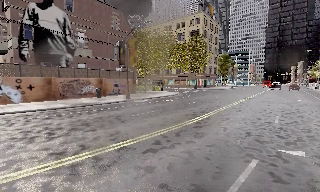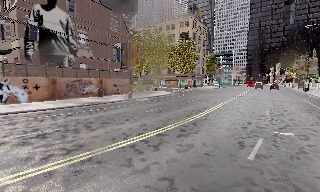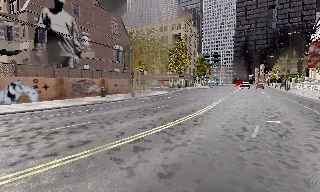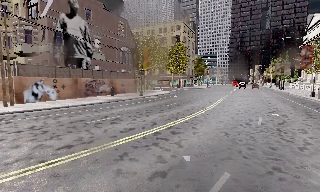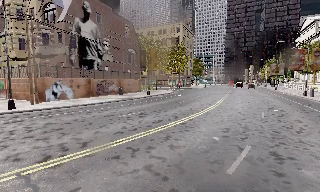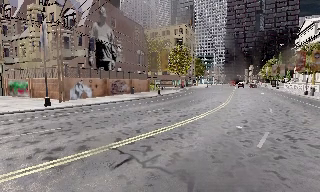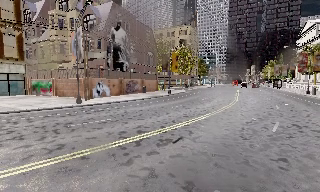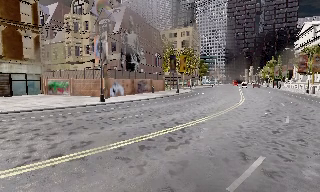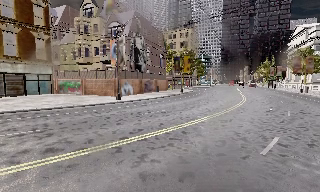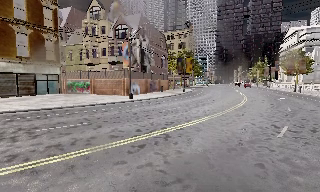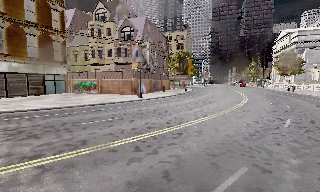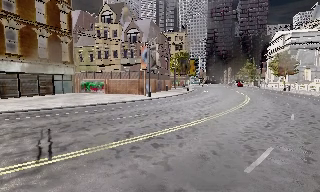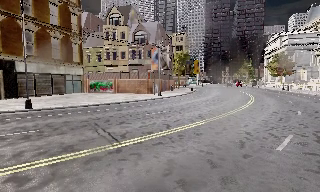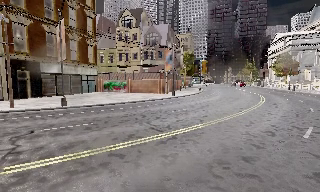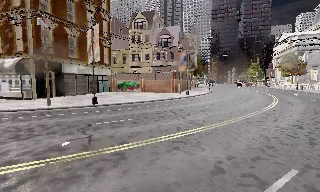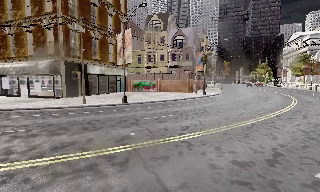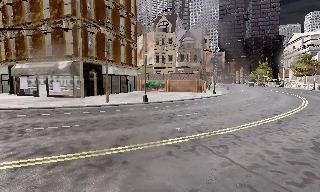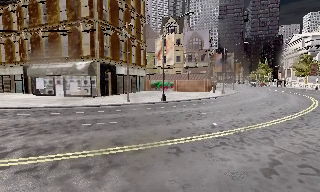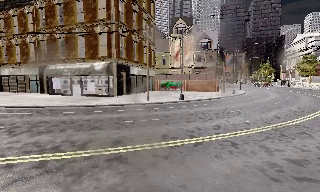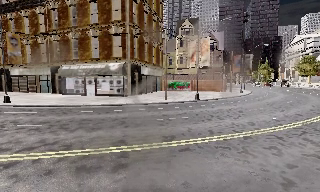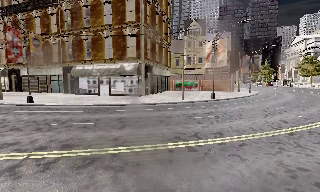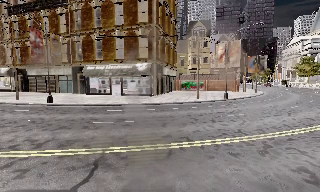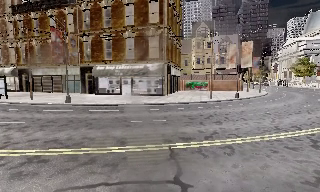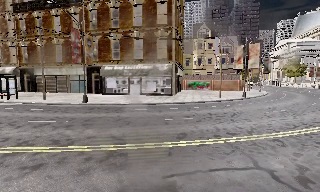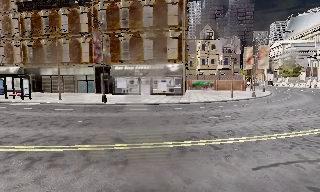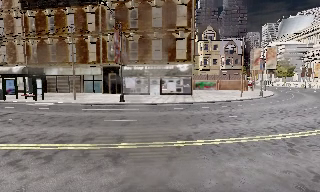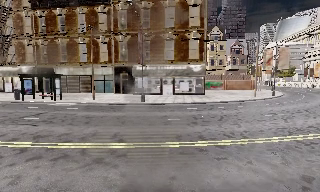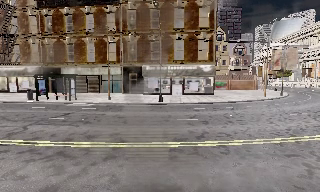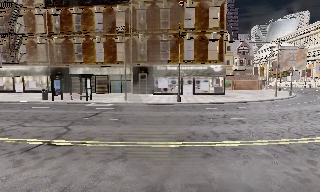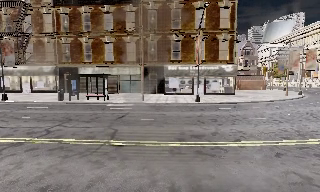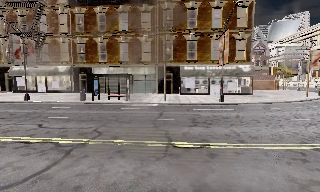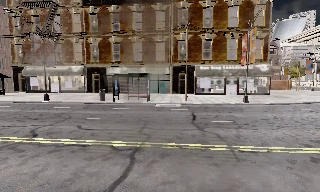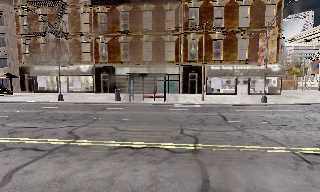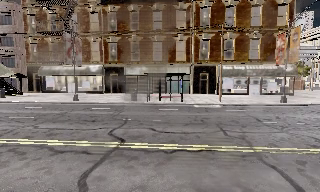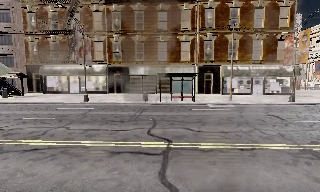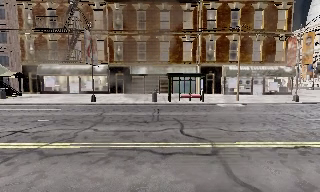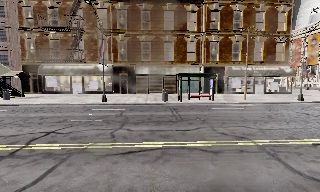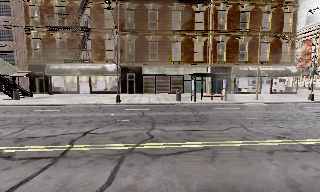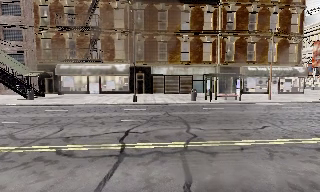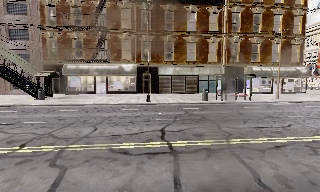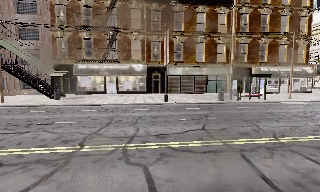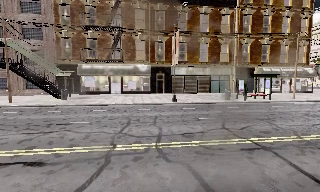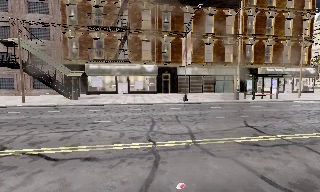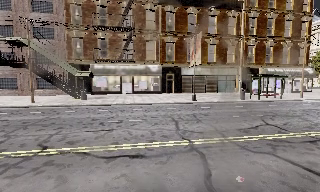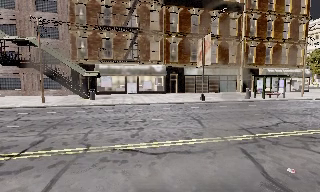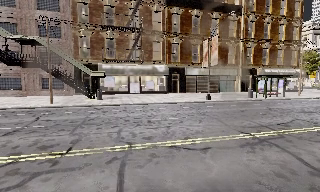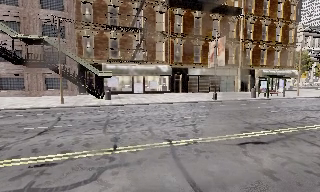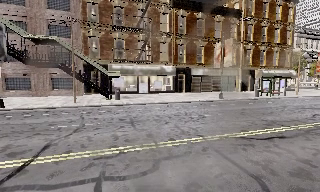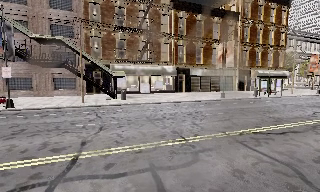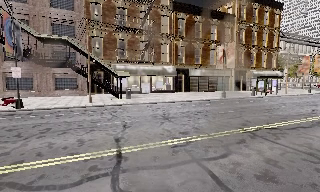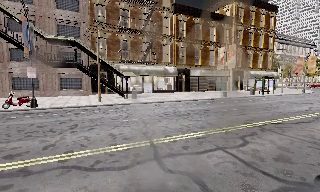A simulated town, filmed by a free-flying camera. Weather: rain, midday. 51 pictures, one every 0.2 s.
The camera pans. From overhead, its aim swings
clockwise.
0.0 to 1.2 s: The camera pans to its right, which is clockwise from overhead, by about 10 degrees. It travels to its left and backward, about 13 m, so close, fixed things drift to the right.
1.2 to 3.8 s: The camera travels to its left and backward, about 25 m, so close, fixed things drift to the right.
3.8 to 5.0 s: The camera pans to its right, which is clockwise from overhead, by about 10 degrees. It travels to its left, about 13 m, so close, fixed things drift to the right.
5.0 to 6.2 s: The camera travels to its left, about 13 m, so close, fixed things drift to the right.
6.2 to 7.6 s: The camera pans to its right, which is clockwise from overhead, by about 10 degrees. It travels to its left, about 12 m, so close, fixed things drift to the right.
7.6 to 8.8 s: The camera travels to its left, about 9 m, so close, fixed things drift to the right.
8.8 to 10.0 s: The camera pans to its right, which is clockwise from overhead, by about 15 degrees. It travels to its left, about 9 m, so close, fixed things drift to the right.
The film runs backward here.
